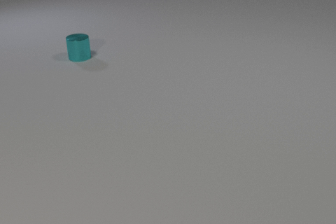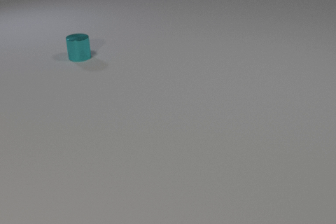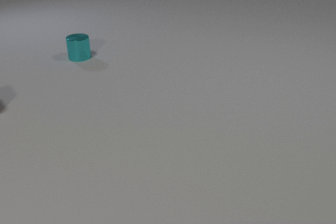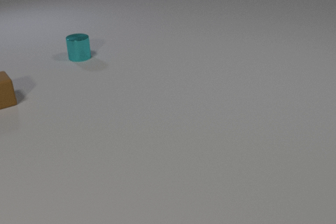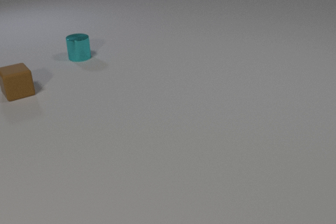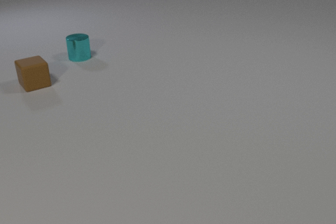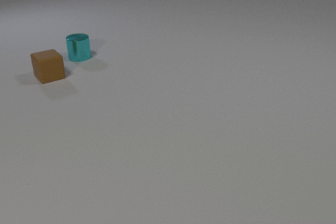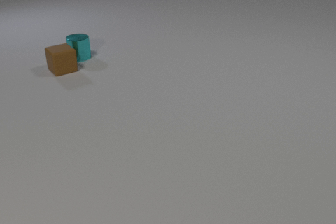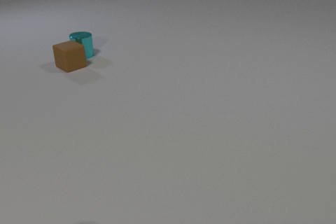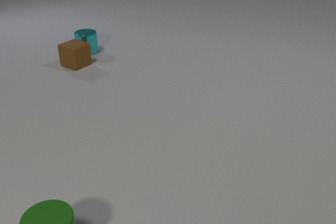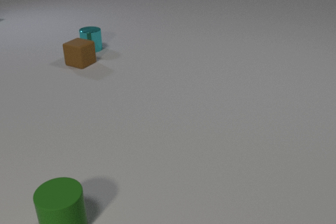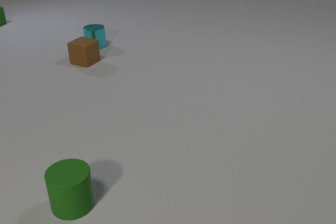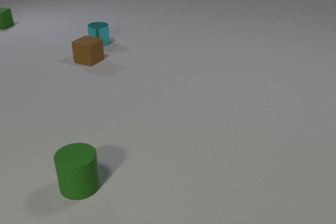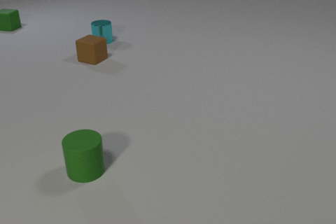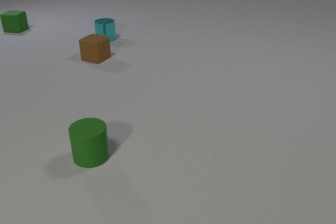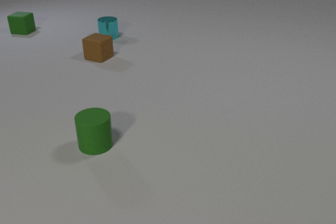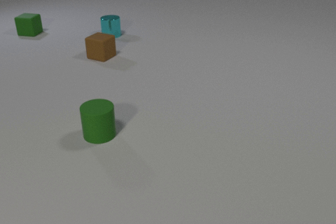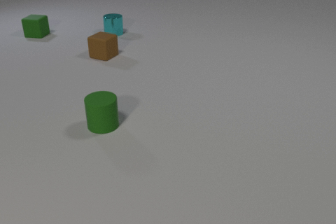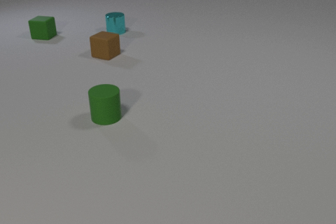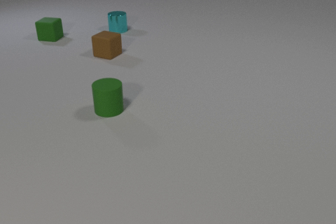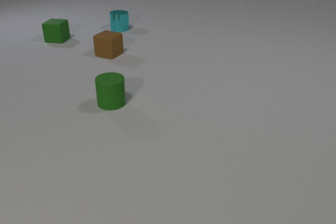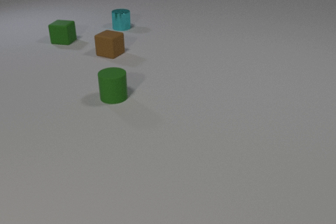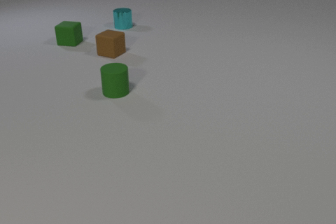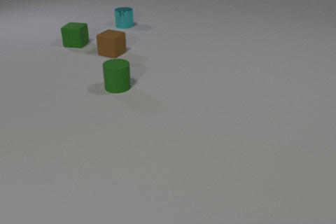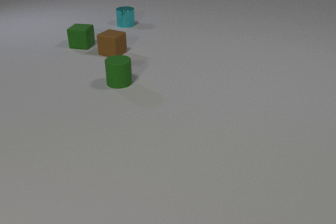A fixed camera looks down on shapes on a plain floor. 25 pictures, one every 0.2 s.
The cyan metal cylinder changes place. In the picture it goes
away from the camera.
The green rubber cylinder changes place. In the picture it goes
away from the camera.
0.0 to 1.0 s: The brown rubber cube comes in at the left edge, slides to the right and away from the camera.
1.0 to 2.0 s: The brown rubber cube slides to the right and away from the camera, spins so that its near face slides to the right, counterclockwise seen from above. The cyan metal cylinder slides away from the camera and to the right. The green rubber cylinder comes in at the bottom edge, slides away from the camera. The brown rubber cube and the cyan metal cylinder collide.
2.0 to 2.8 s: The brown rubber cube slides to the right and away from the camera. The cyan metal cylinder slides away from the camera and to the right. The green rubber cube comes in at the left edge, slides toward the camera and to the right. The green rubber cylinder slides away from the camera.
2.8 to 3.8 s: The brown rubber cube slides to the right and away from the camera. The cyan metal cylinder slides away from the camera and to the right. The green rubber cube slides toward the camera and to the right. The green rubber cylinder slides away from the camera.
3.8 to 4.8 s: The brown rubber cube slides to the right. The cyan metal cylinder slides away from the camera and to the right. The green rubber cube slides toward the camera and to the right. The green rubber cylinder slides away from the camera.
Are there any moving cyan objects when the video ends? yes.
How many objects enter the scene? 3.
What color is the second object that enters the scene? green.
